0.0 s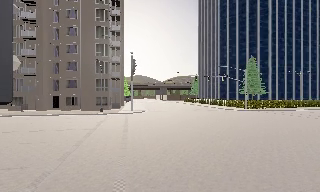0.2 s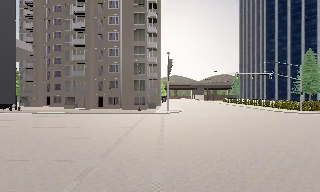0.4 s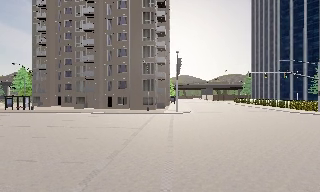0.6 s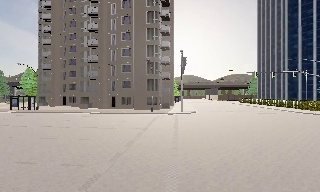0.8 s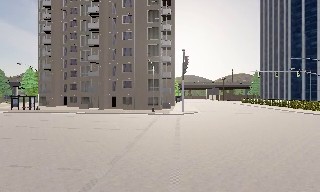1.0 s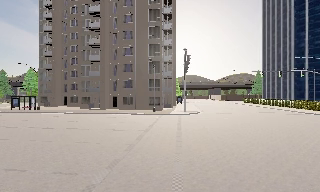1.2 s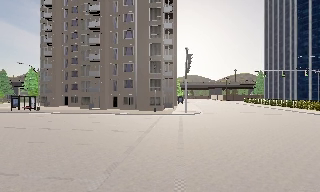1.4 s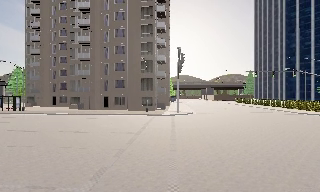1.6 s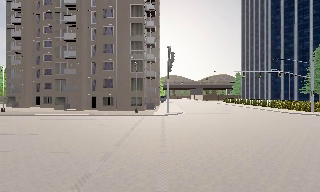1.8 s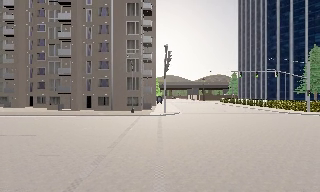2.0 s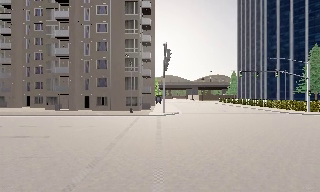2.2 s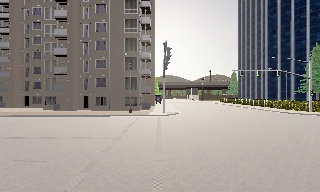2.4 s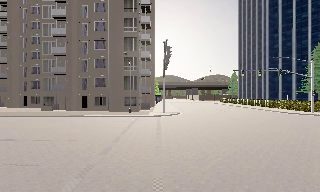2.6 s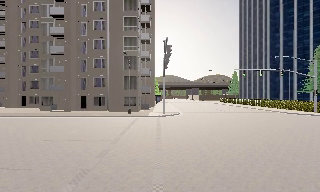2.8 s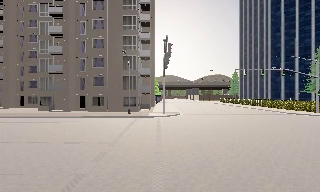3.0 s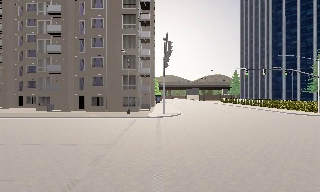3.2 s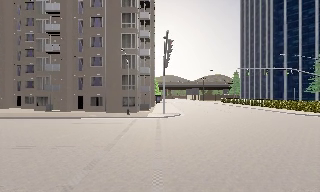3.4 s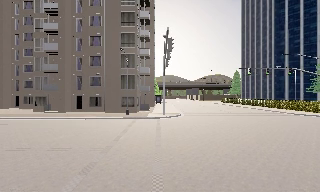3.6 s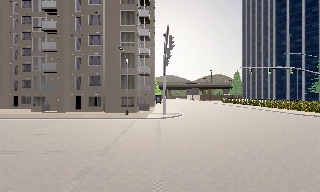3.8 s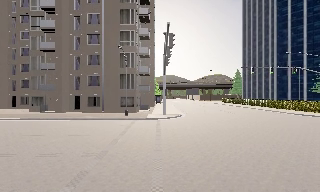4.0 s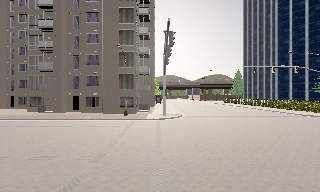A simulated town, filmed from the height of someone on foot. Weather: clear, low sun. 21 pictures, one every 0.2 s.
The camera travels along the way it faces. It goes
forward.
0.0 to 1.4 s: The camera pans to its left, which is counterclockwise from overhead, by about 15 degrees. It travels forward, about 2.5 m, so what stands in front looms larger.
1.4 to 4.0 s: The camera travels forward, about 4.5 m, so what stands in front looms larger.
The film runs forward here.
